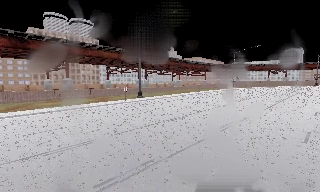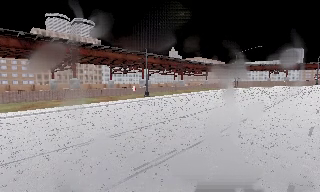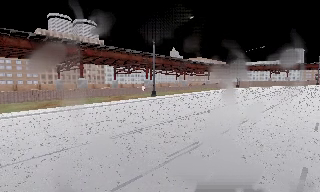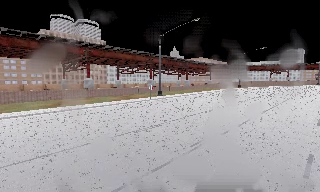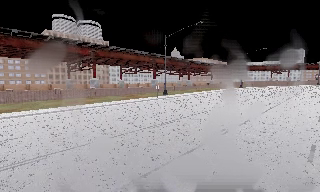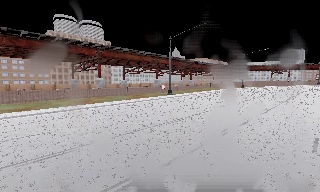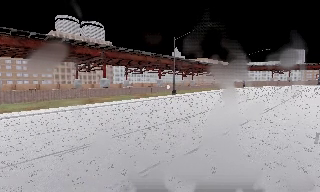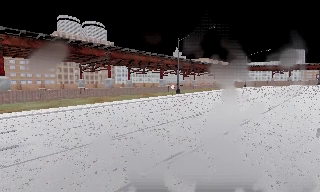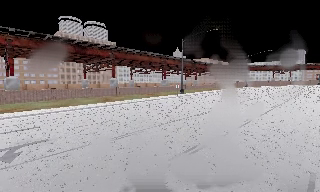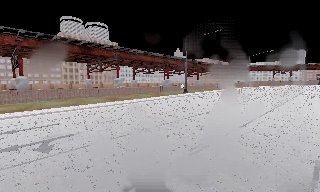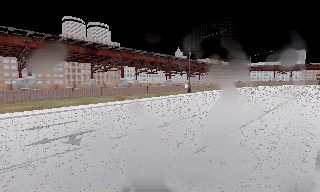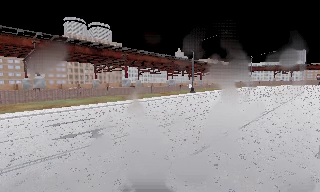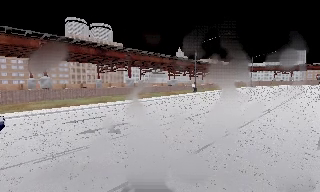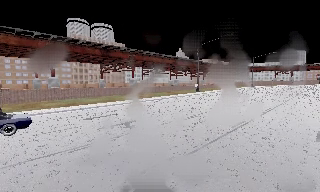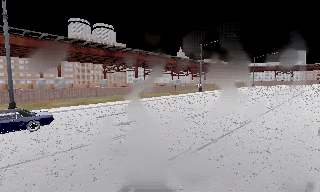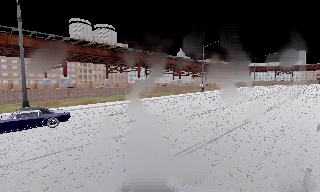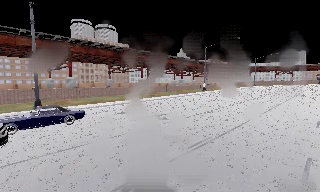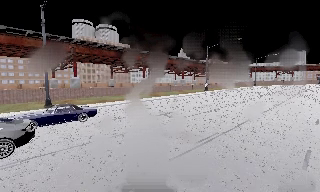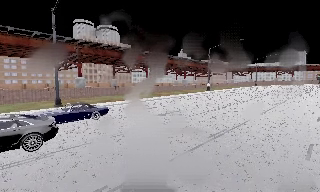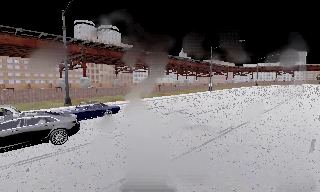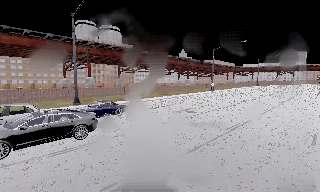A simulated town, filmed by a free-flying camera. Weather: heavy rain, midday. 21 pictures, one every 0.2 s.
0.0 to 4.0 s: The camera travels to its left and backward, about 20 m, so close, fixed things drift to the right.
The film runs backward here.
